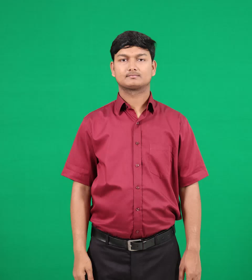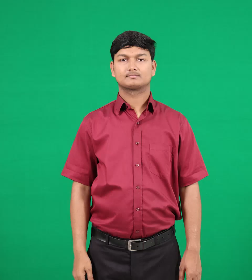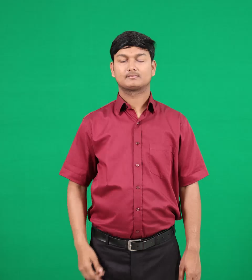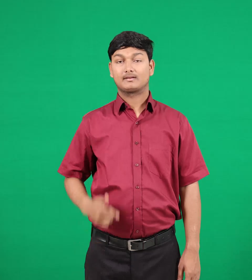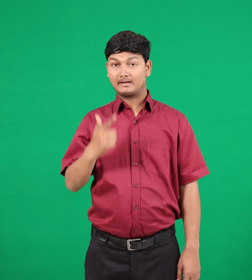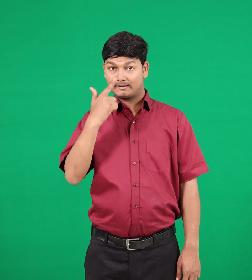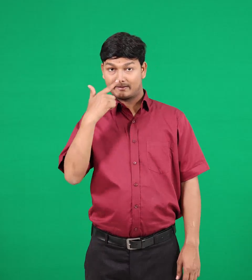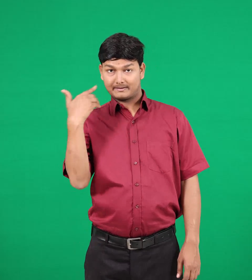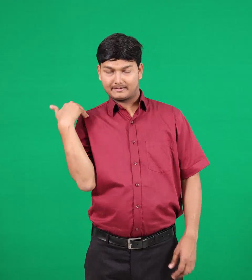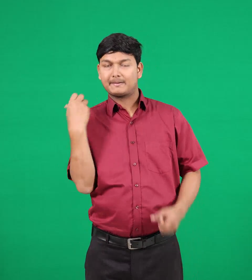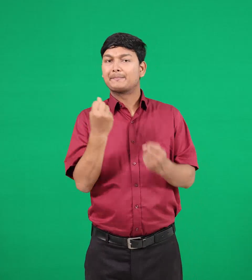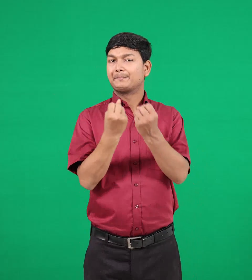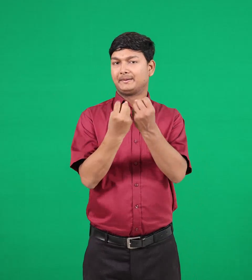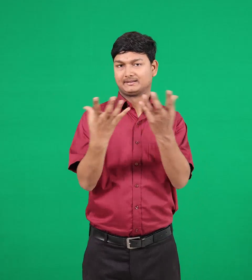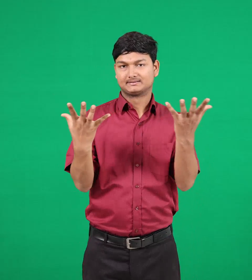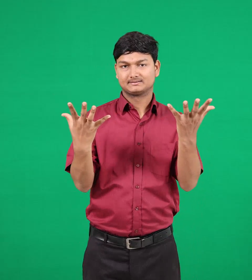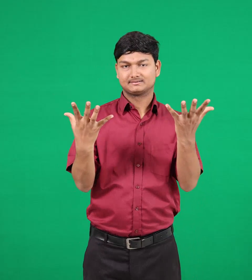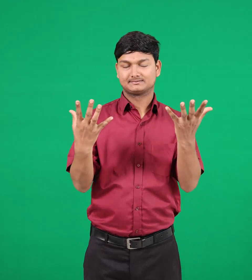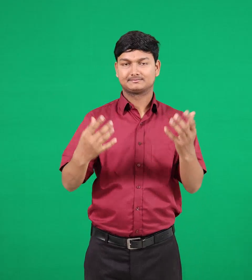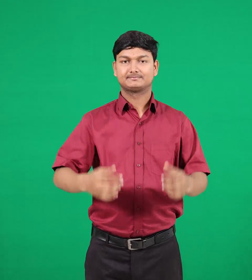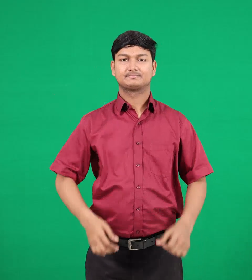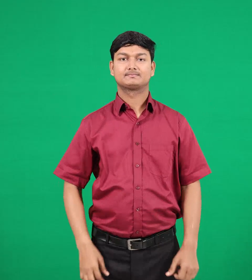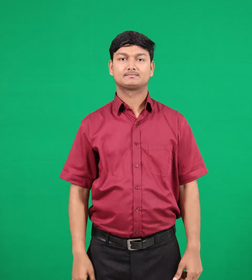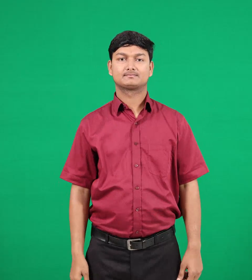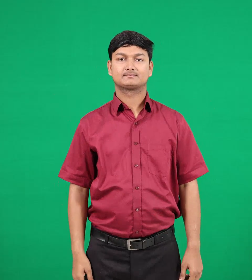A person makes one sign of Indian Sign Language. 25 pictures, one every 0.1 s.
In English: sisters
